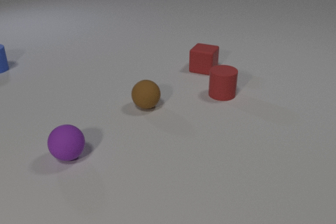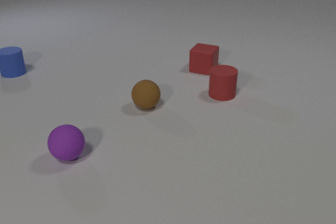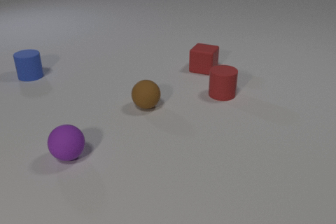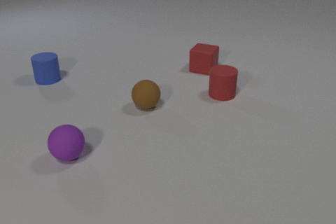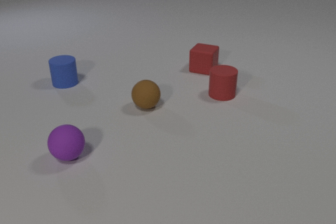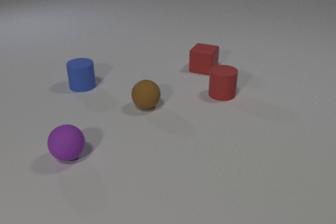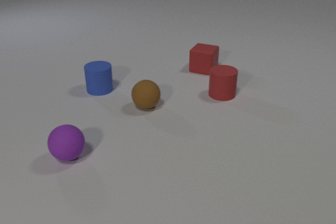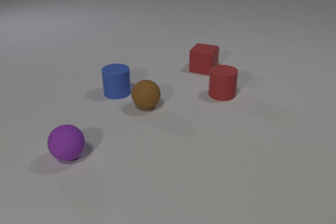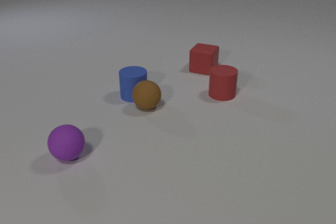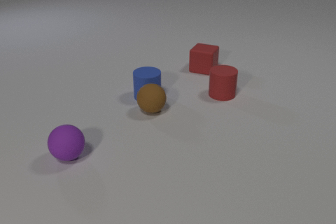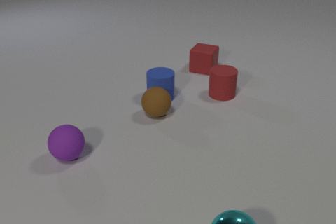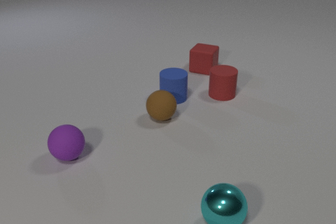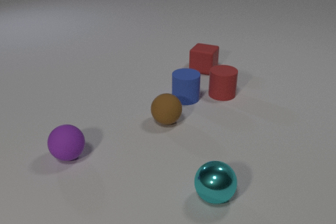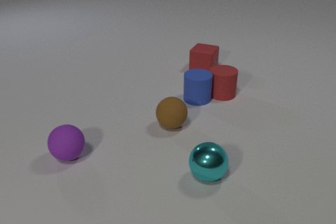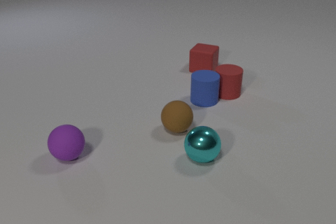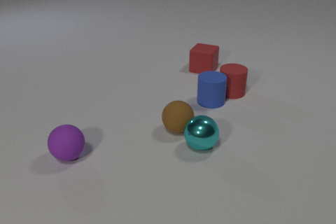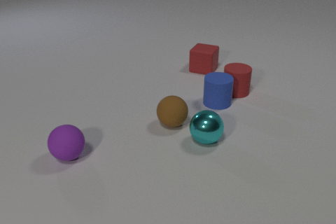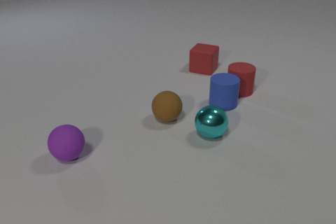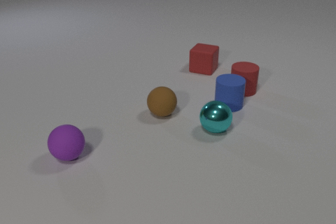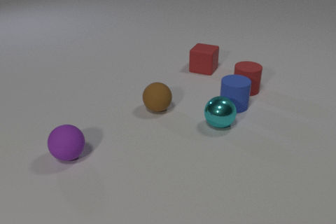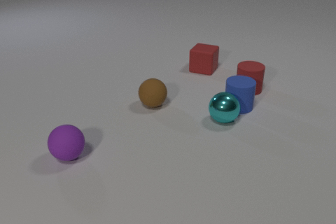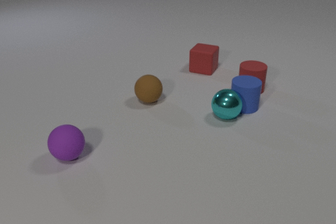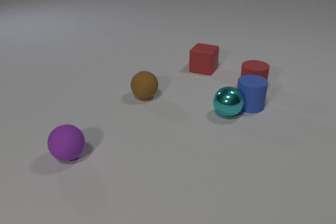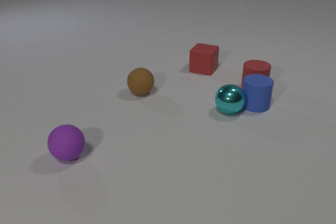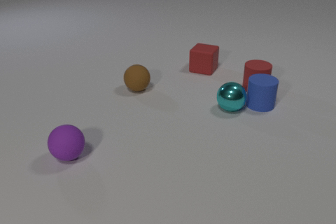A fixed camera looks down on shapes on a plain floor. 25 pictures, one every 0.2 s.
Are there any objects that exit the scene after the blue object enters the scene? no.
How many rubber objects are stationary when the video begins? 4.
What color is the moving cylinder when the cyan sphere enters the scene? blue.
0.0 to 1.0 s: The blue rubber cylinder slides to the right and toward the camera.
1.0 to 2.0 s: The blue rubber cylinder slides to the right and toward the camera. The brown rubber sphere rolls toward the camera and to the right. The cyan metal sphere comes in at the bottom edge, rolls away from the camera. The blue rubber cylinder and the brown rubber sphere collide.
2.0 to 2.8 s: The blue rubber cylinder slides to the right. The brown rubber sphere rolls toward the camera and to the right. The cyan metal sphere rolls away from the camera. The blue rubber cylinder and the red rubber cylinder collide.
2.8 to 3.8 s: The blue rubber cylinder slides to the right. The brown rubber sphere rolls away from the camera and to the left. The cyan metal sphere rolls away from the camera. The red rubber cylinder slides to the right and away from the camera. The brown rubber sphere and the cyan metal sphere collide.
3.8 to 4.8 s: The blue rubber cylinder slides to the right. The brown rubber sphere rolls away from the camera and to the left. The cyan metal sphere rolls away from the camera. The red rubber cylinder slides to the right and away from the camera. The blue rubber cylinder and the cyan metal sphere collide.
